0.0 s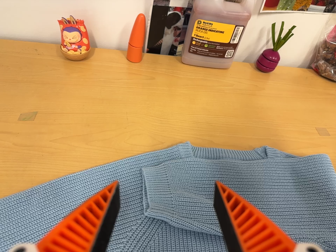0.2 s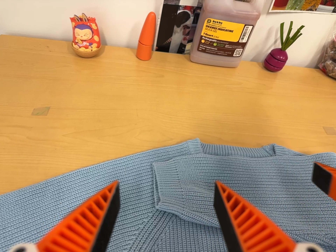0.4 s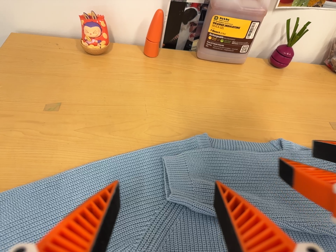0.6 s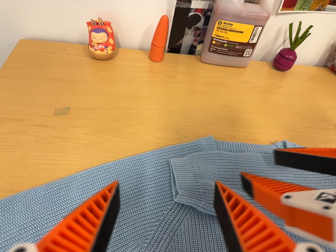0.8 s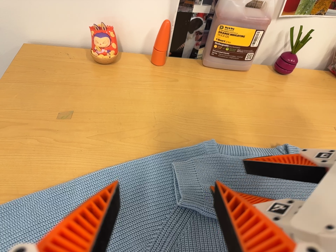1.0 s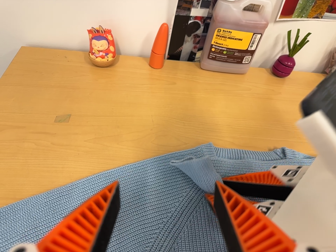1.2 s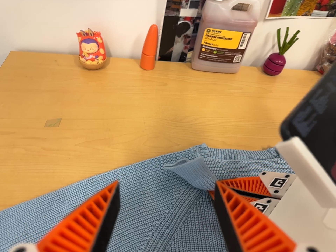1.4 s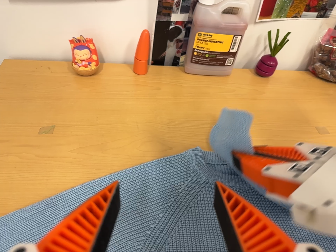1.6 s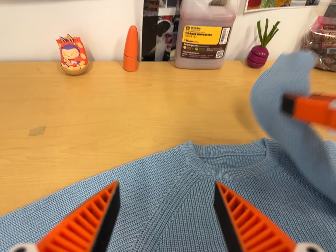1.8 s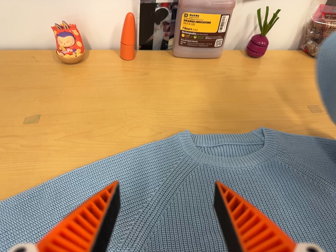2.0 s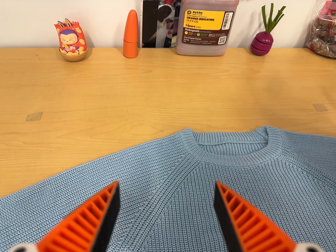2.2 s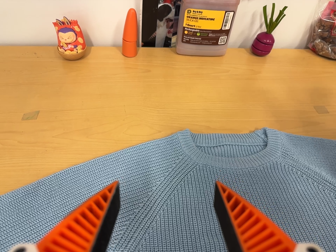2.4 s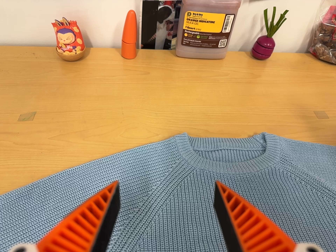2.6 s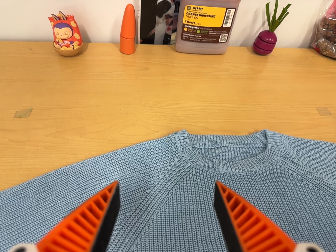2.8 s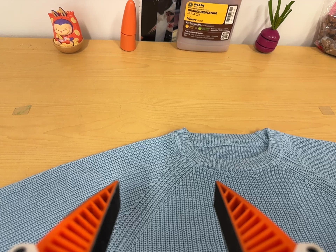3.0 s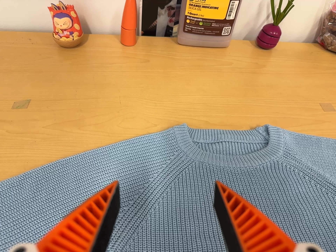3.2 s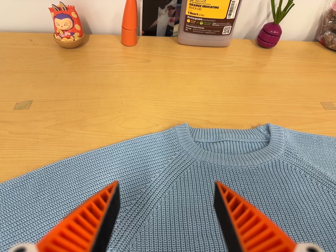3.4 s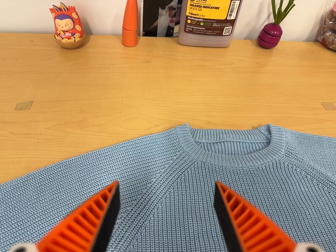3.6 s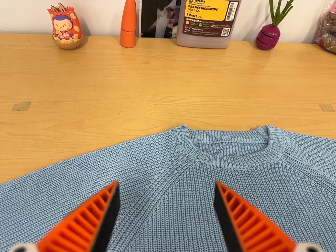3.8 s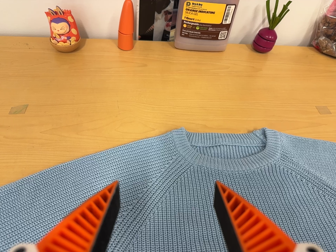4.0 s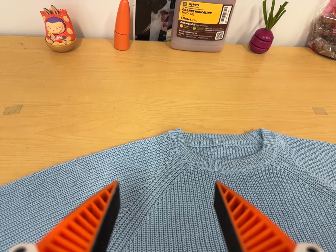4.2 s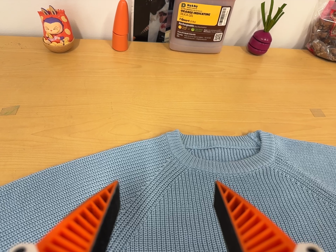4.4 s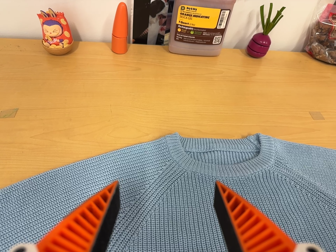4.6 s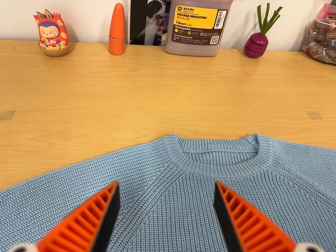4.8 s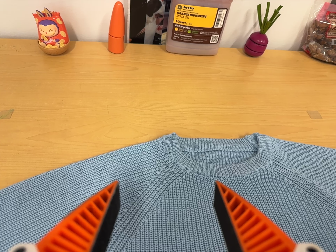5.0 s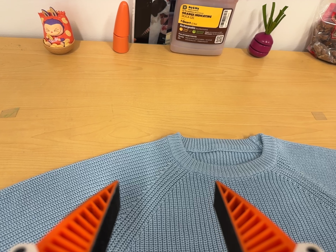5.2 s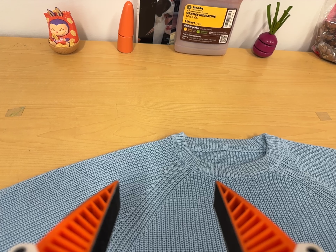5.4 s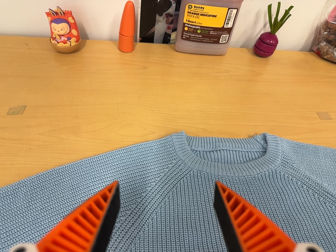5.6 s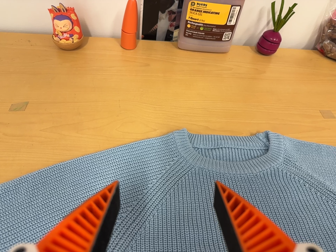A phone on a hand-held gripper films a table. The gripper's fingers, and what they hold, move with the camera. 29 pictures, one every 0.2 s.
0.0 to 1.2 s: The camera shifts only a little, or ends up much as it began.
1.2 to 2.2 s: The camera travels to its right, about 5 cm, so close, fixed things drift to the left.
2.2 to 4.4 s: The camera shifts only a little, or ends up much as it began.
4.4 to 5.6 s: The camera keeps its place and its aim.
The film runs backward here.
